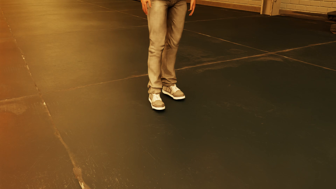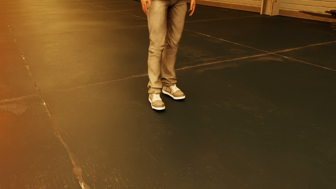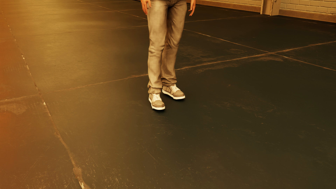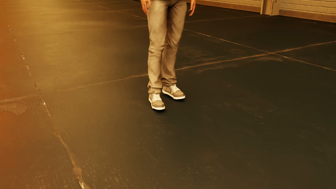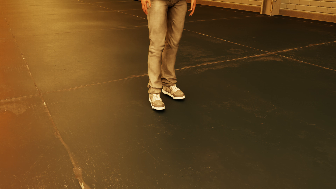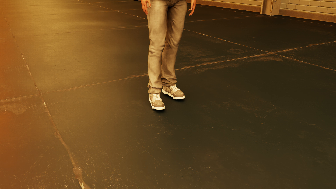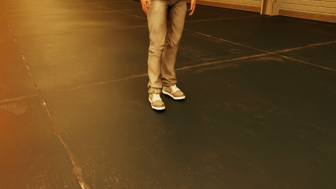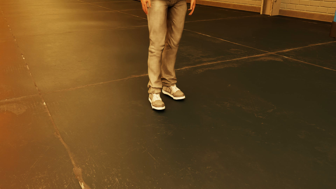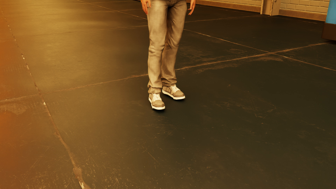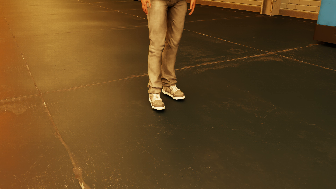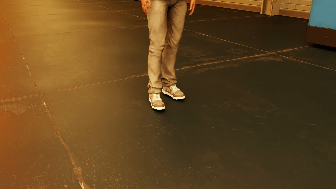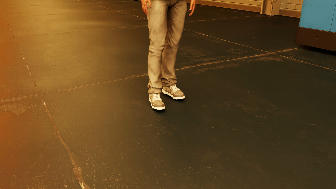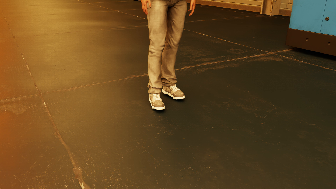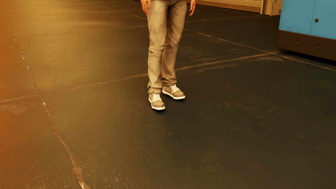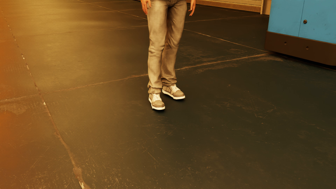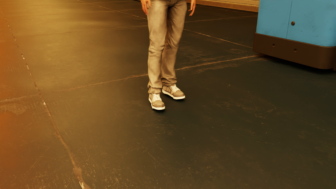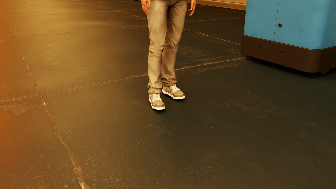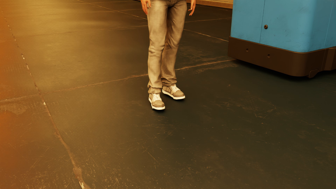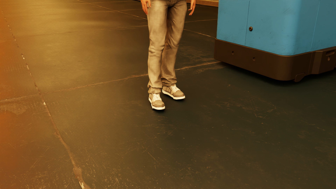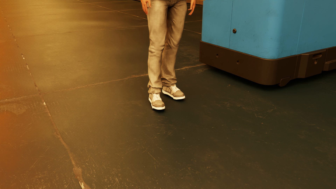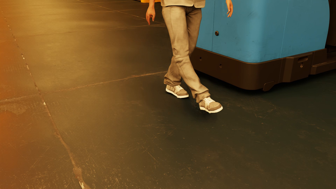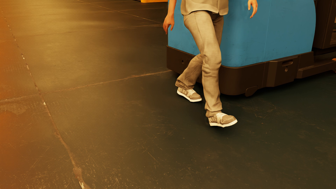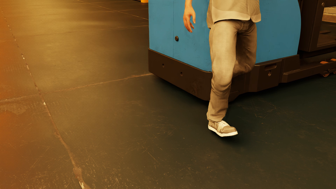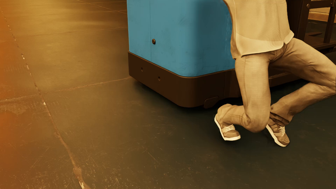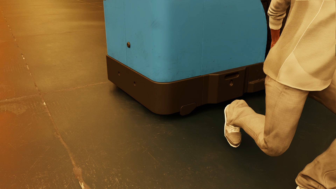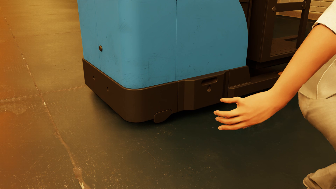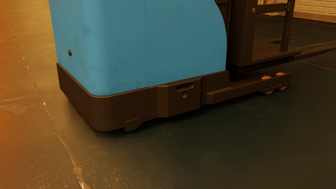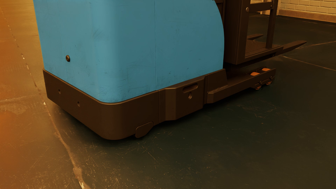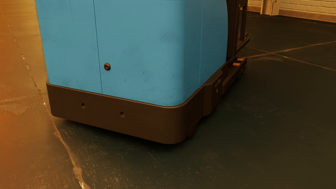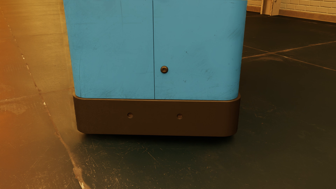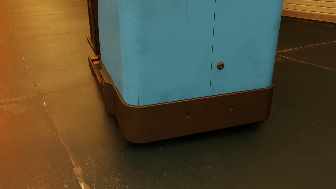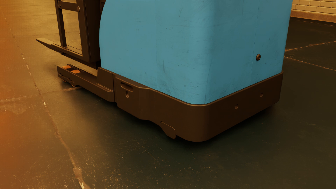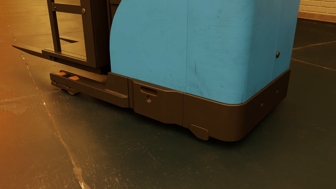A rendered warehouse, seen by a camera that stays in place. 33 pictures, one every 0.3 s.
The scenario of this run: Near miss between a forklift and a person.
